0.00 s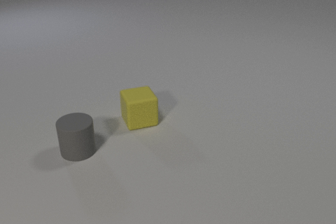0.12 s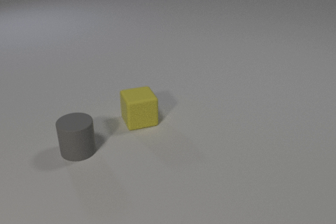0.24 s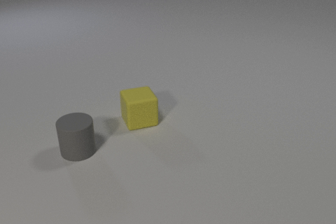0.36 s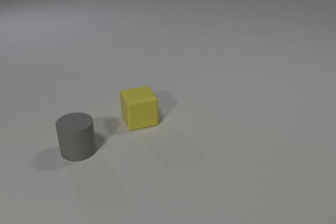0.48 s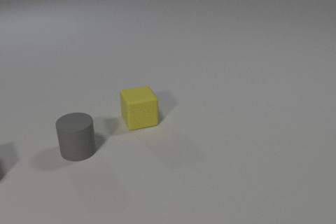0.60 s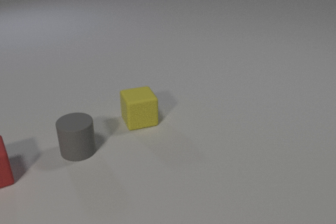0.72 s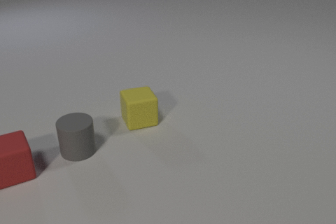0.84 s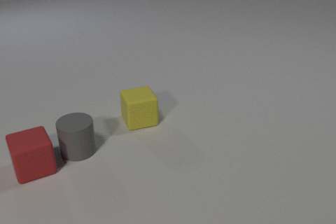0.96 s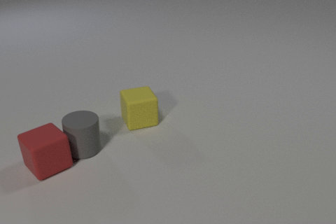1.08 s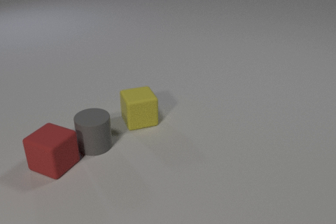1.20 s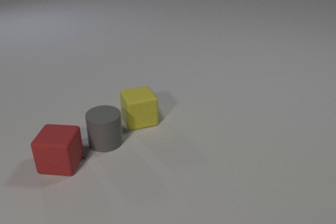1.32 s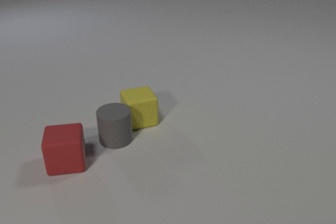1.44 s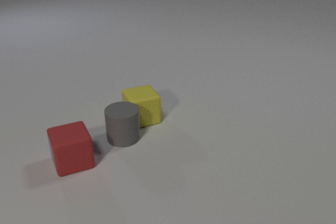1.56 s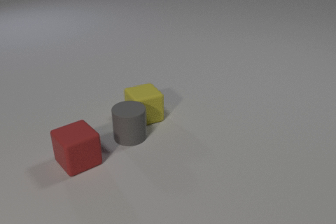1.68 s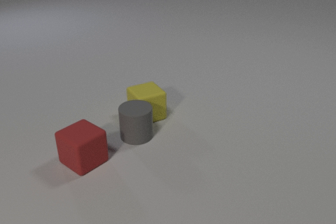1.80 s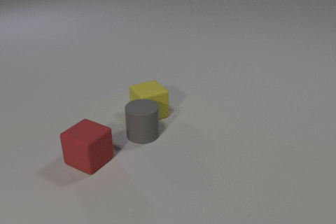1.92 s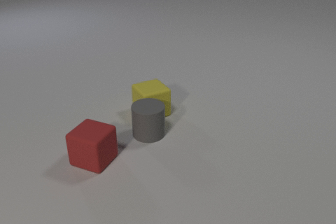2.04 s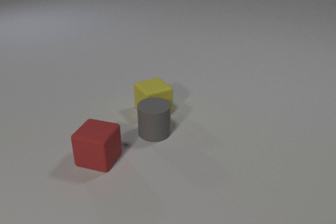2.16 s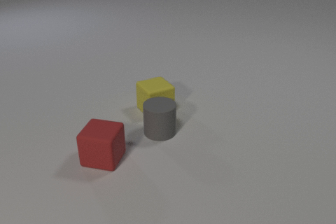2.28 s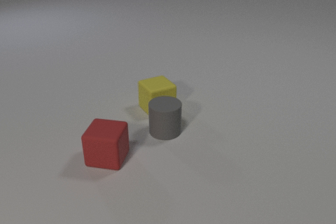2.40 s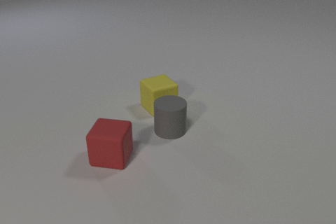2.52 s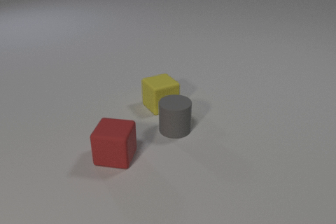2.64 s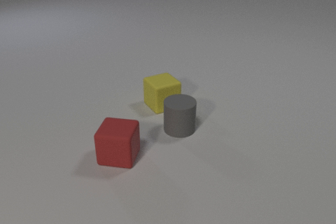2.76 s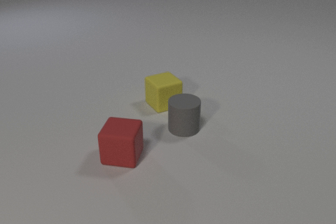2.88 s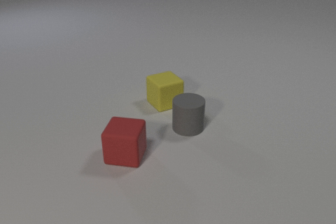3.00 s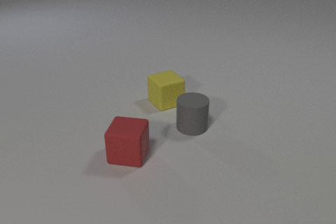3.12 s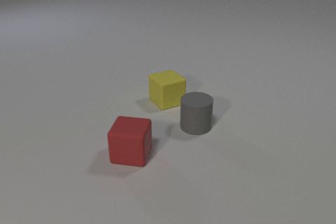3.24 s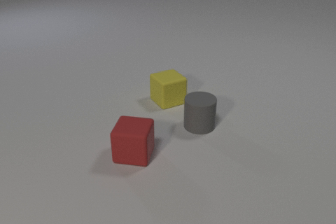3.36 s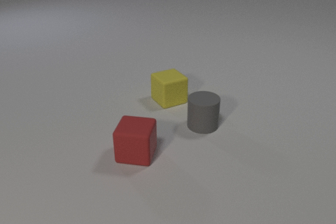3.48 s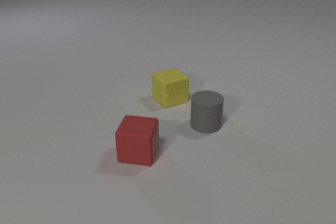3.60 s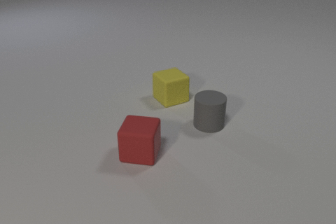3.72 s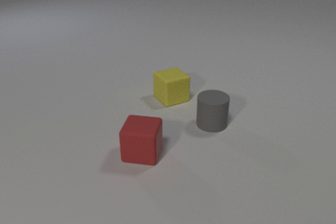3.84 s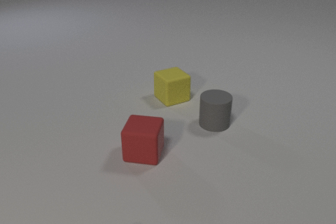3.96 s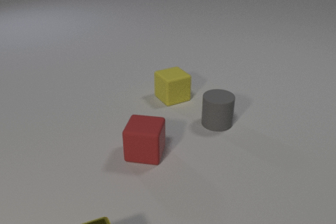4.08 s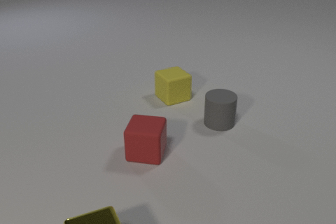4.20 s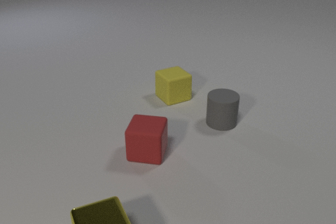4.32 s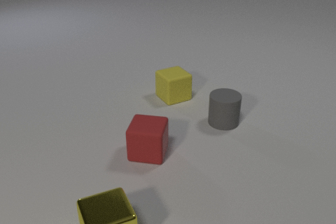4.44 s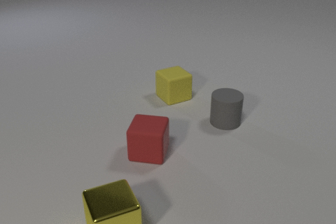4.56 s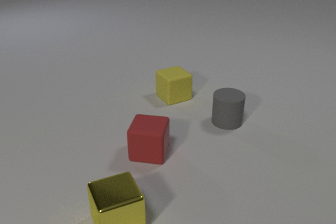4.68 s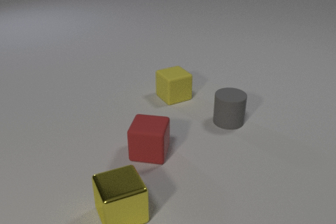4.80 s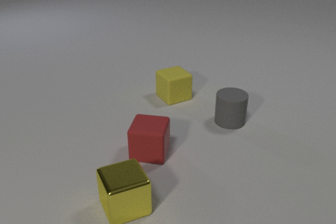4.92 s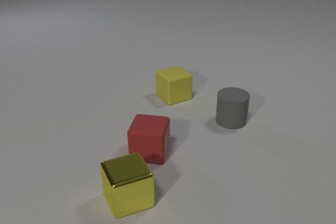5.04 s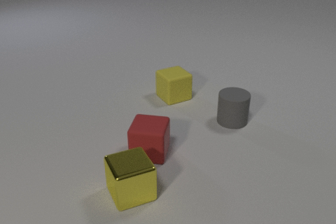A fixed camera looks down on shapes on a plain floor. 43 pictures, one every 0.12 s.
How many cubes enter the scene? 2.
How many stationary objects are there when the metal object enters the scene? 0.
What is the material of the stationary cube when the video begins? rubber.
0.00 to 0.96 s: The red rubber cube comes in at the left edge, slides to the right. The red rubber cube and the gray rubber cylinder collide.
0.96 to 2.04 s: The red rubber cube slides to the right, spins so that its near face slides to the right, counterclockwise seen from above. The gray rubber cylinder slides to the right. The yellow rubber cube slides away from the camera and to the right. The gray rubber cylinder and the yellow rubber cube collide.
2.04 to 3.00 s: The red rubber cube slides to the right. The gray rubber cylinder slides to the right. The yellow rubber cube slides away from the camera and to the right.
3.00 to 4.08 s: The red rubber cube slides to the right. The gray rubber cylinder slides to the right and away from the camera. The yellow rubber cube slides away from the camera and to the right. The yellow metal cube comes in at the bottom edge, slides away from the camera.
4.08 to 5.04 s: The gray rubber cylinder slides to the right. The yellow metal cube slides away from the camera.
